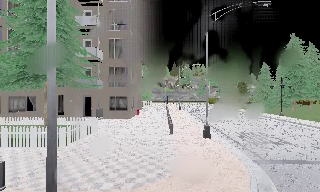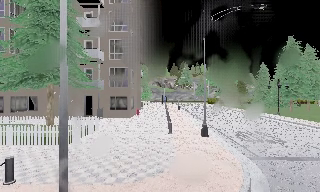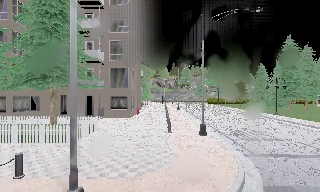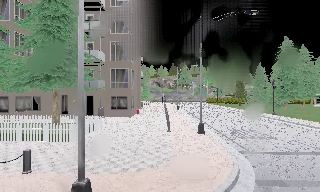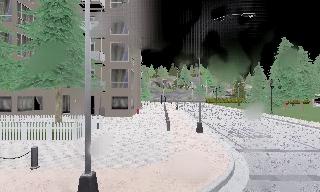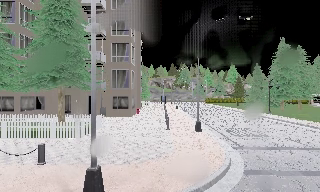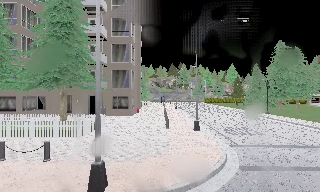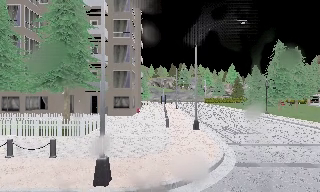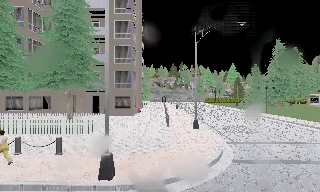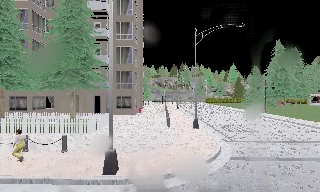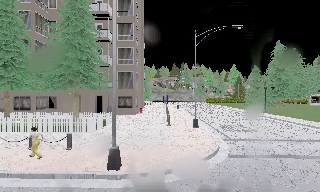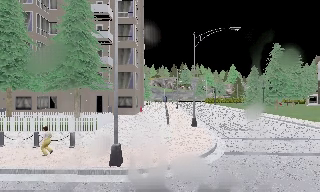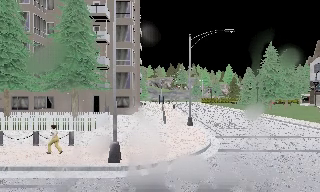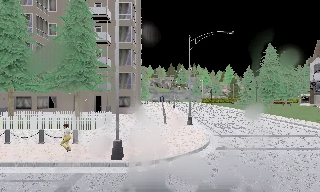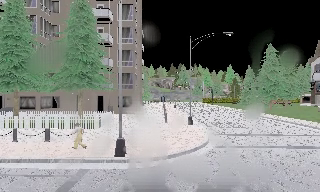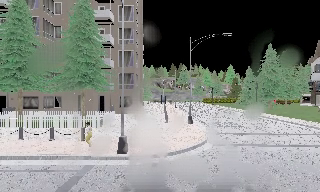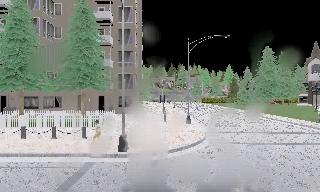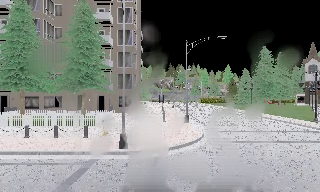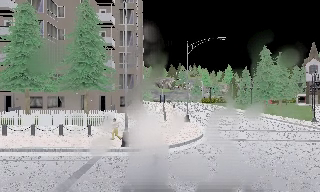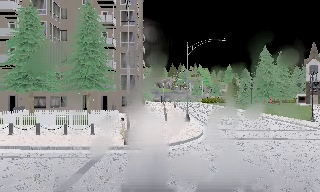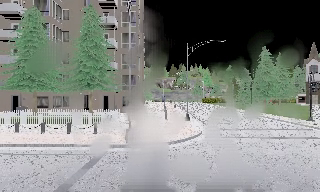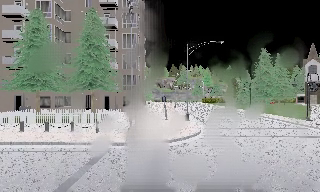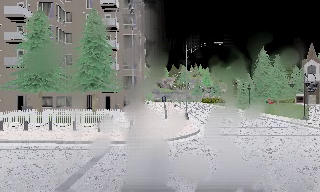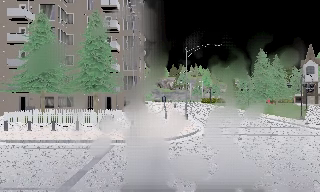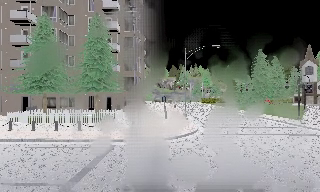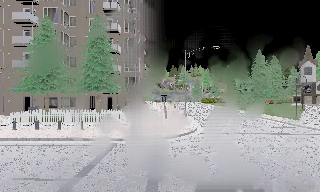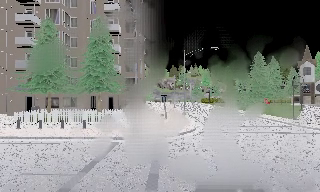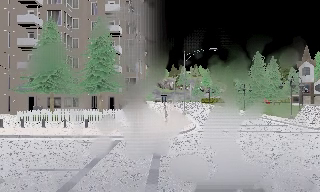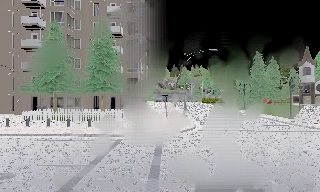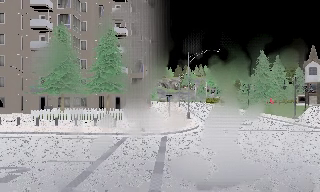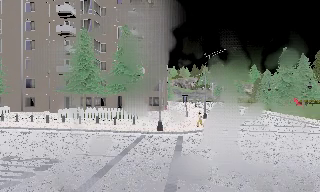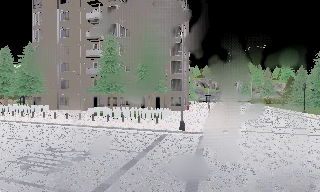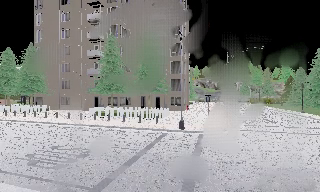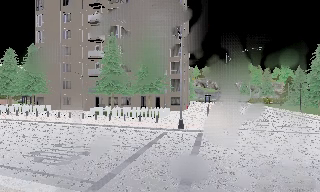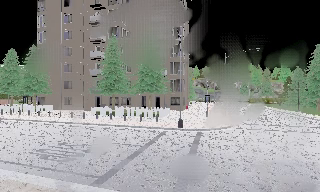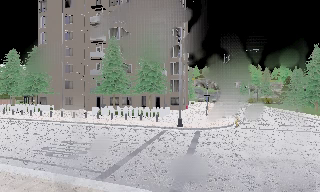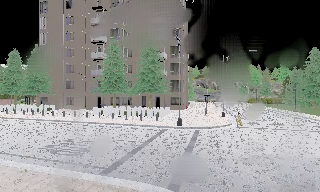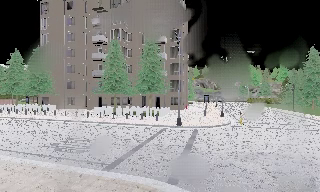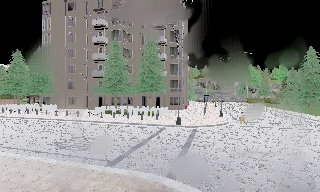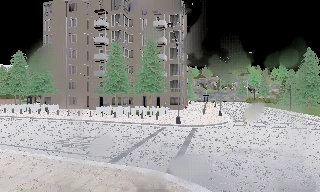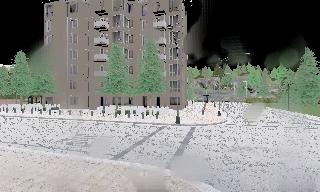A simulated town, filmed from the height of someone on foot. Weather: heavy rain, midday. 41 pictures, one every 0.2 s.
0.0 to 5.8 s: The camera travels backward, about 9 m, so what stands in front gets smaller.
5.8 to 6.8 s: The scene slides to the right, as the camera pans about 15 degrees to its left. It travels backward, about 1.5 m, so what stands in front gets smaller.
6.8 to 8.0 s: The camera travels backward, about 2 m, so what stands in front gets smaller.
The film runs backward here.
